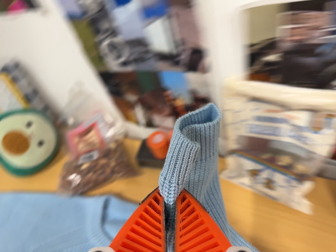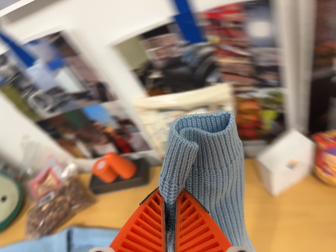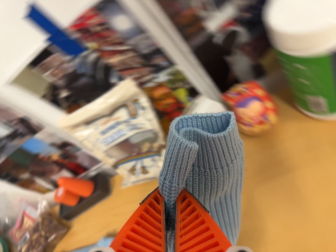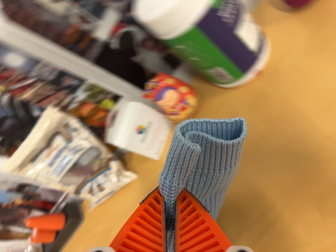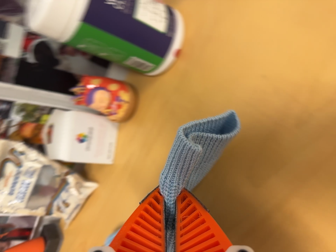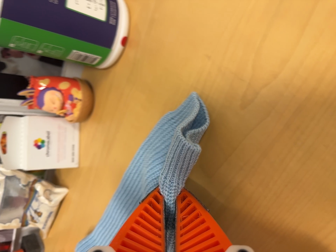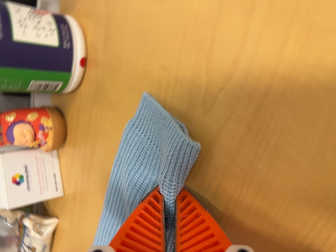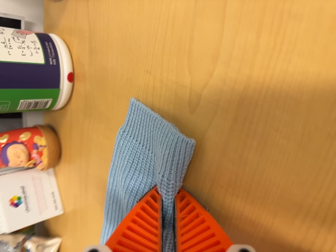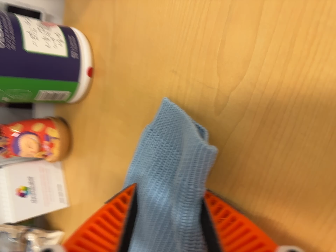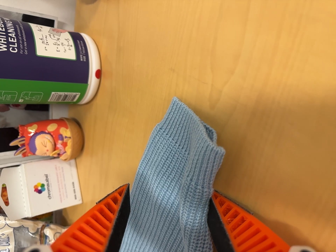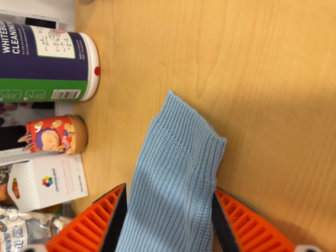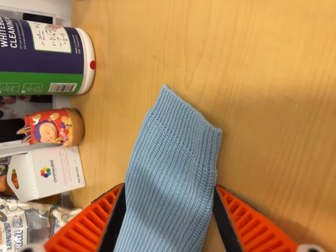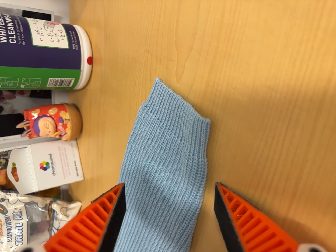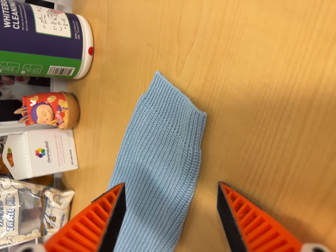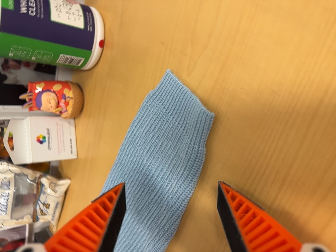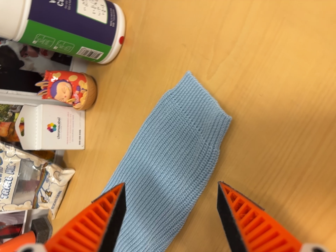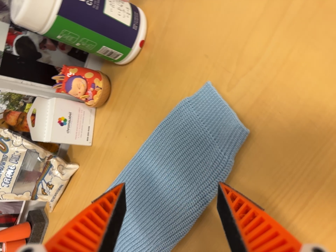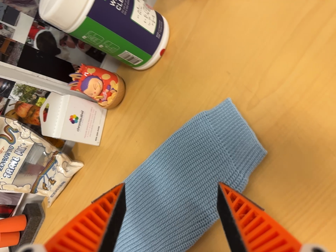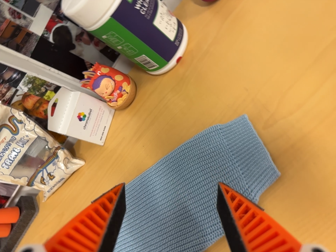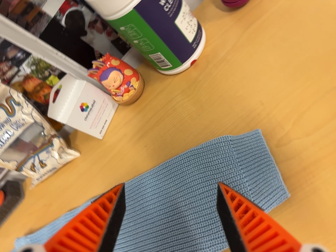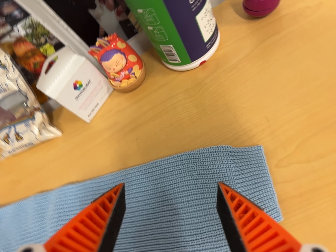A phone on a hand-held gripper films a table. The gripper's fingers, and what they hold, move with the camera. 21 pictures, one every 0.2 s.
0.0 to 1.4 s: The camera travels to its right, about 50 cm, so close, fixed things drift to the left. Its aim tips toward the top of its view by about 10 degrees. It rolls about its line of sight by about 90 degrees, and the scene rotates counterclockwise.
1.4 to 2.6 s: The camera travels backward, about 7 cm, so what stands in front gets smaller.
2.6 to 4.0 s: The camera pans to its right by about 15 degrees. It travels to its left, about 16 cm. It rolls about its line of sight by about 45 degrees, and the scene rotates clockwise.
The film runs backward here.
